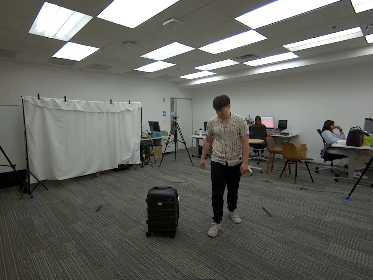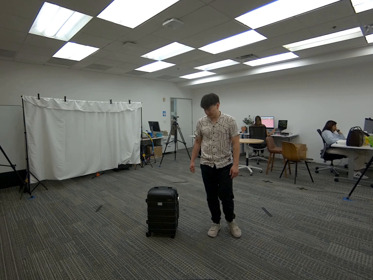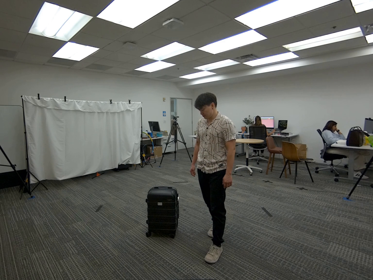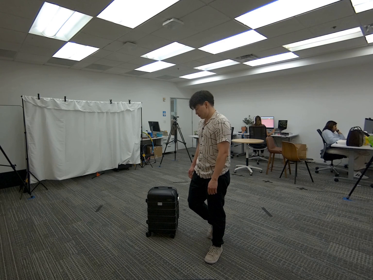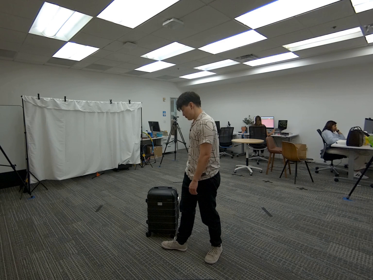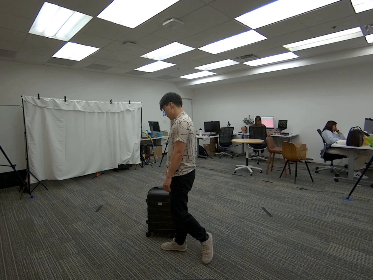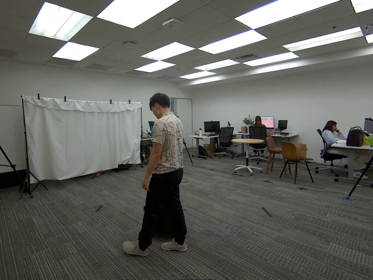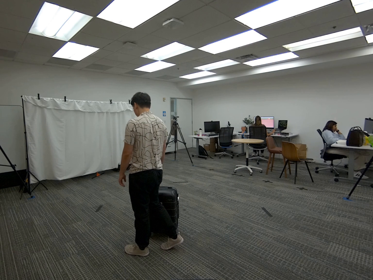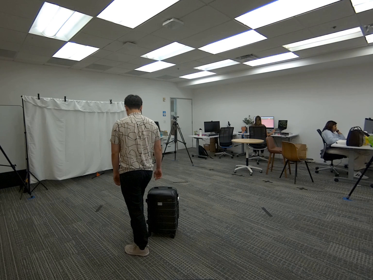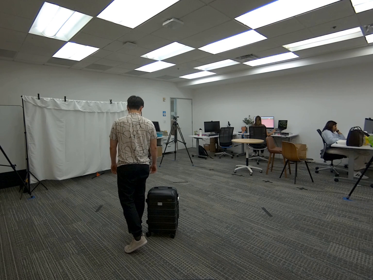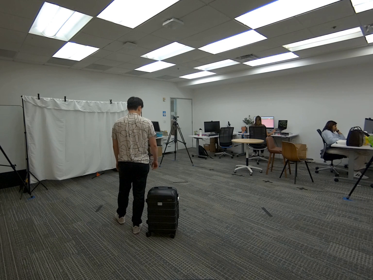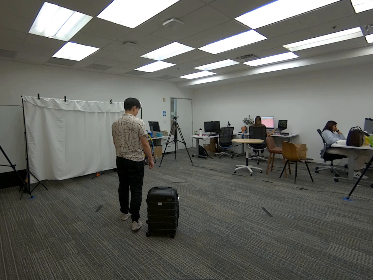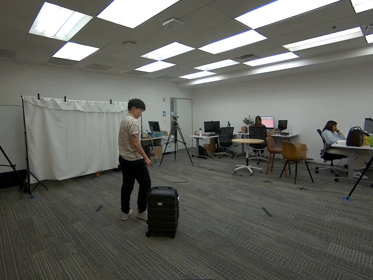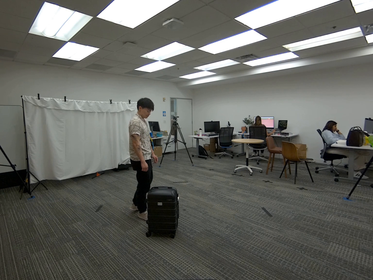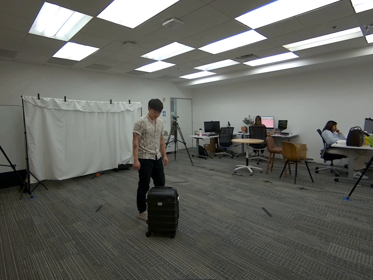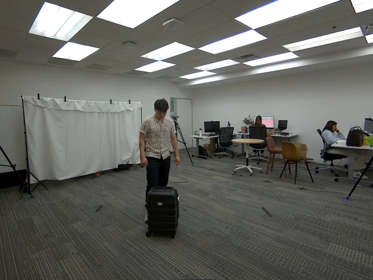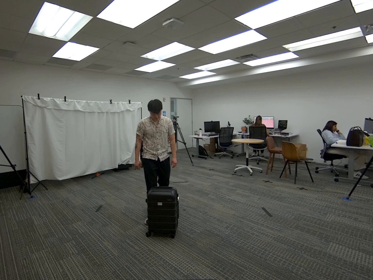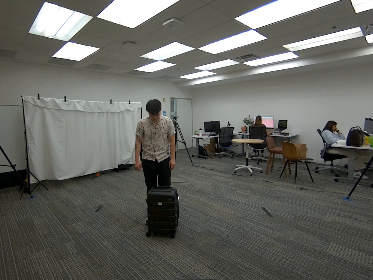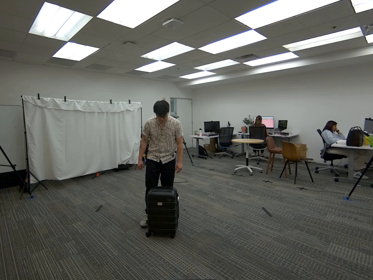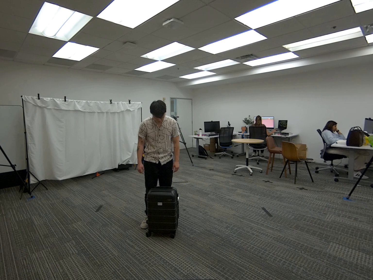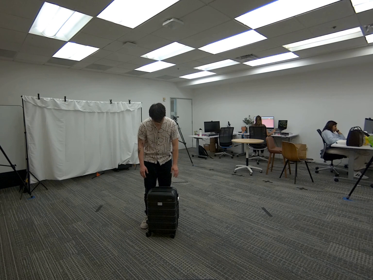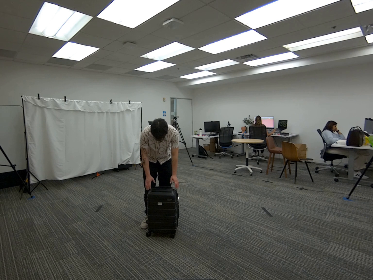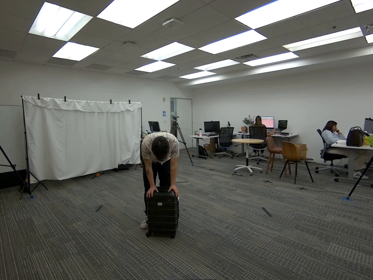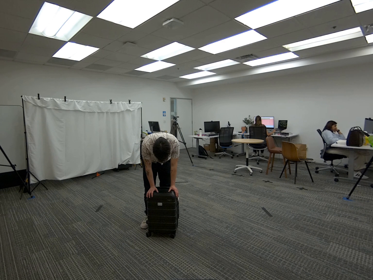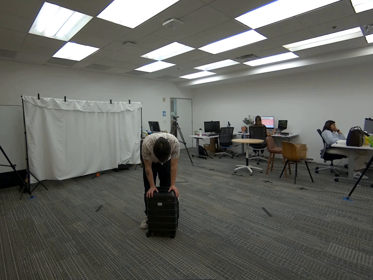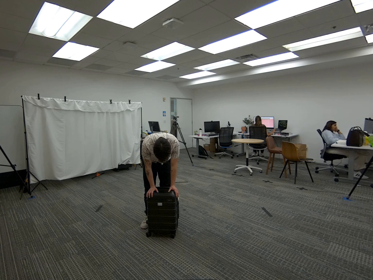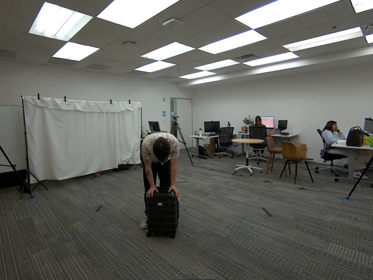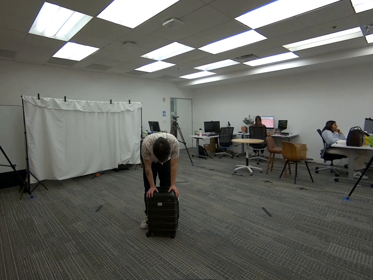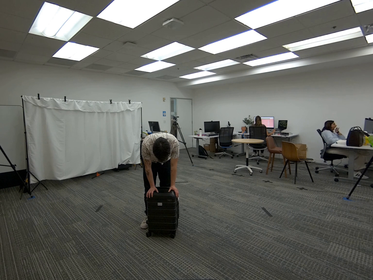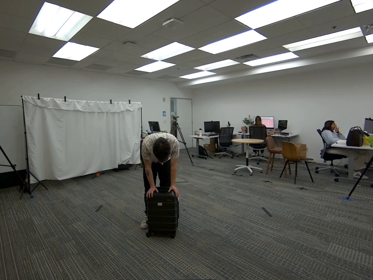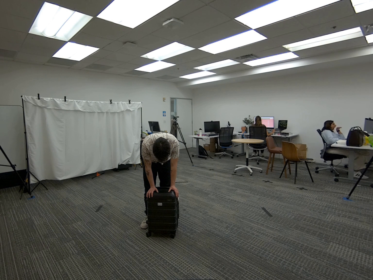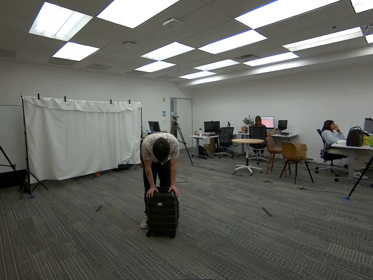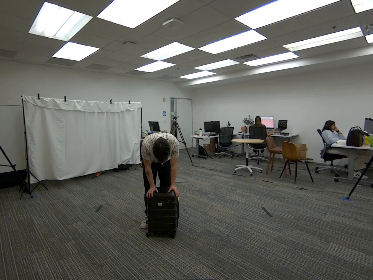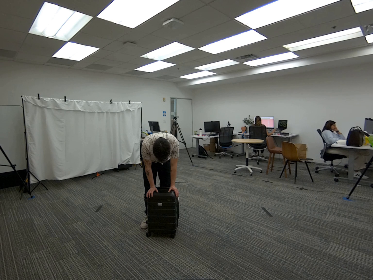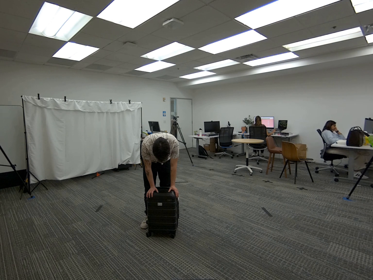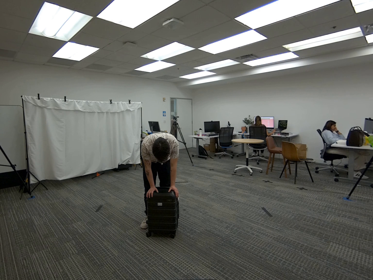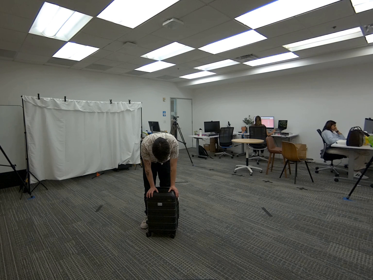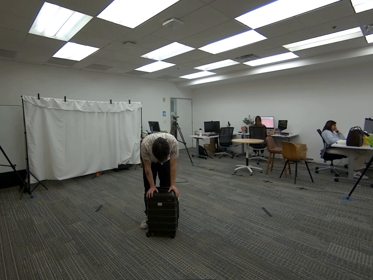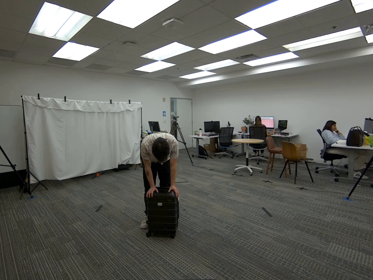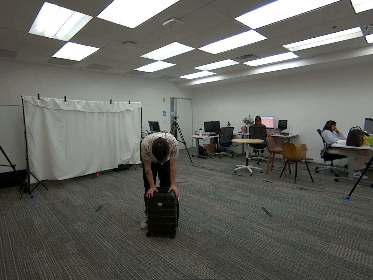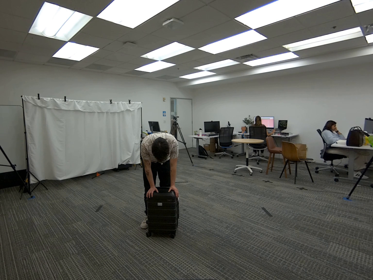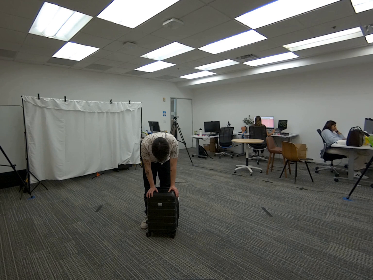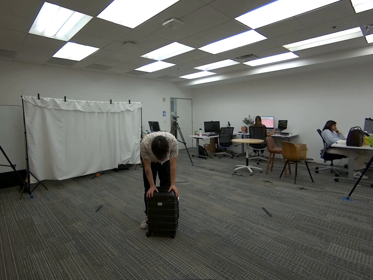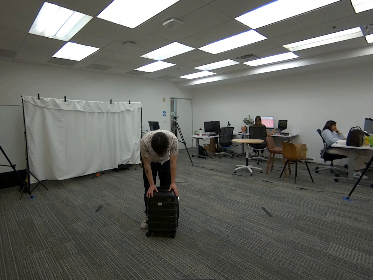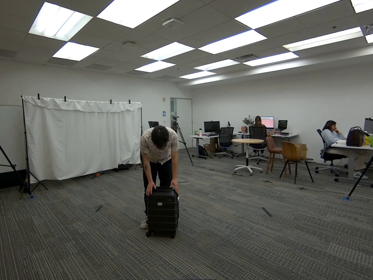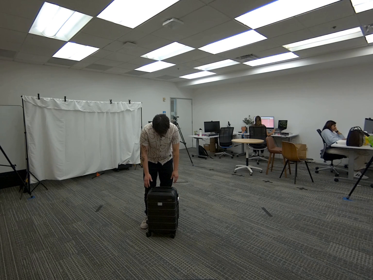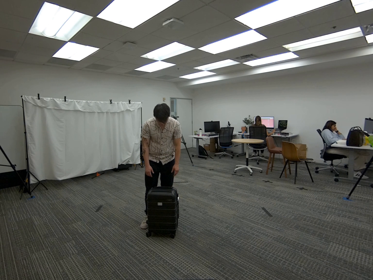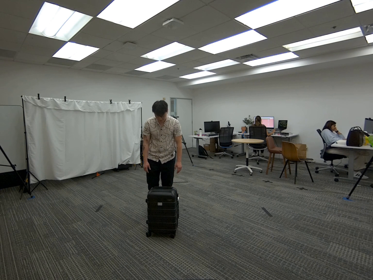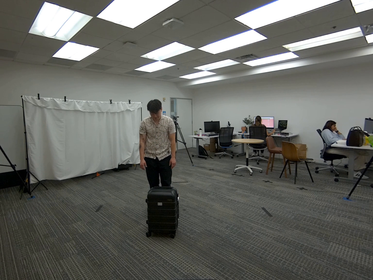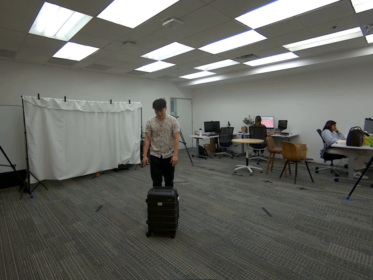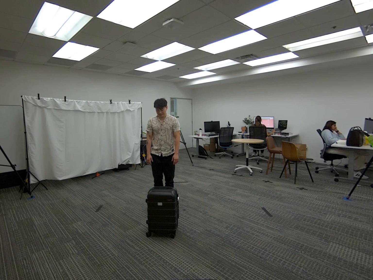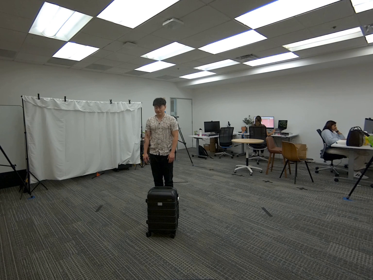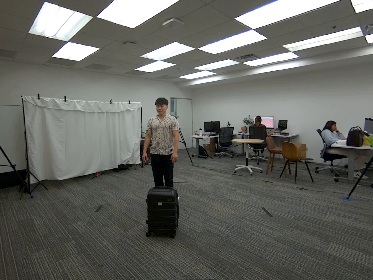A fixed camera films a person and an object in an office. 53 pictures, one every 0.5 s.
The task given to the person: Walk over to the luggage within the bounding area and touch the luggae using both hands. Step away when complete.
